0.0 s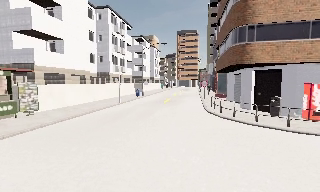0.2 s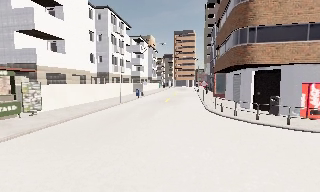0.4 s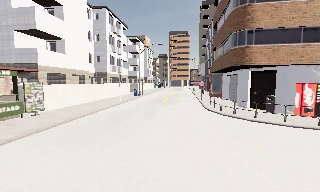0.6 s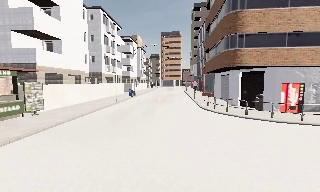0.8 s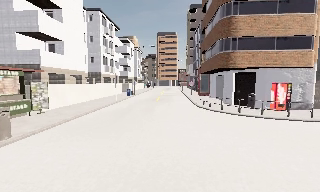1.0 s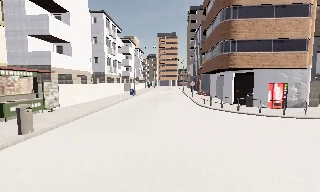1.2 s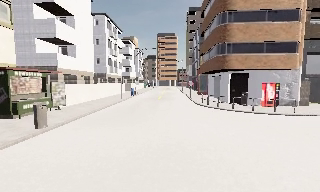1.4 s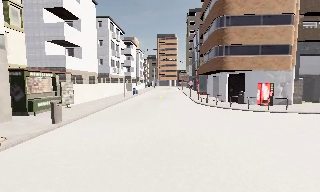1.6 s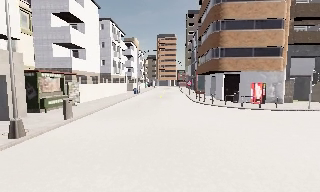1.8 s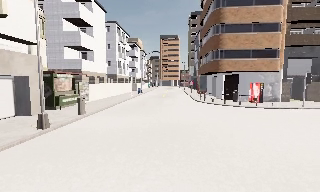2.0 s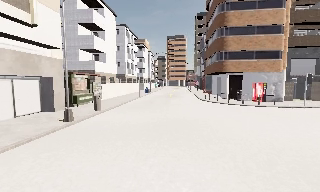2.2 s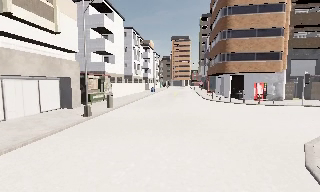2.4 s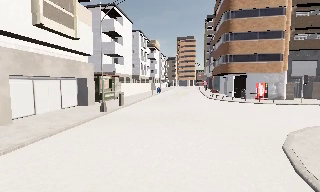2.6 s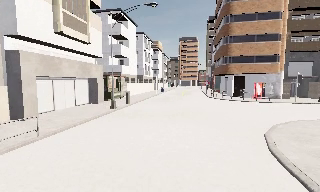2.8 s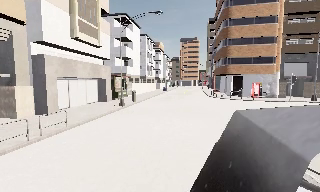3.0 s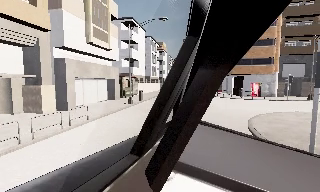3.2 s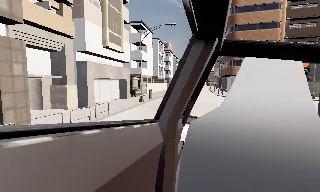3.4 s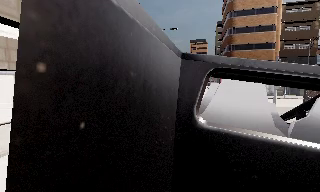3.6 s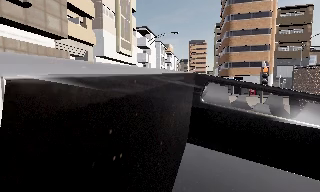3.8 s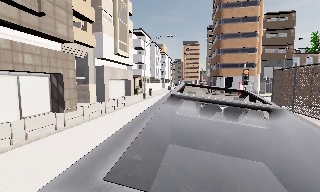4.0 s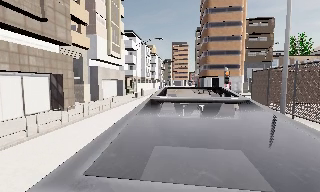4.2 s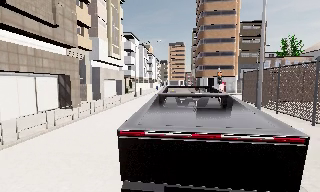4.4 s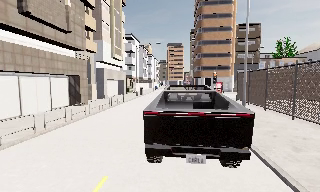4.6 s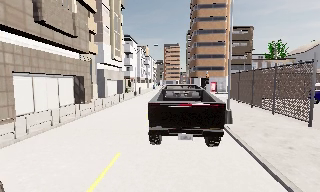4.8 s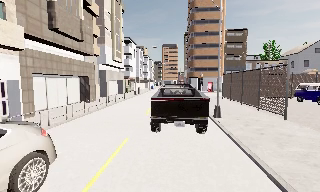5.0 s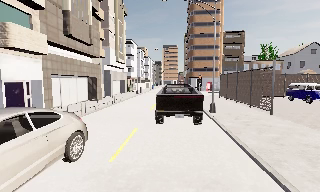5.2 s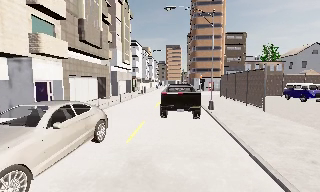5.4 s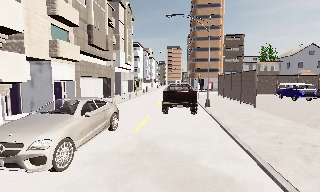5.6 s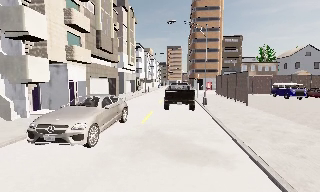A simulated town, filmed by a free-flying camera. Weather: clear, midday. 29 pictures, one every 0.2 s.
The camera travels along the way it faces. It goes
backward.
0.0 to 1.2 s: The camera travels backward and to its left, about 4 m, so what stands in front gets smaller.
1.2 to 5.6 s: The camera travels backward, about 30 m, so what stands in front gets smaller.
The film runs backward here.
